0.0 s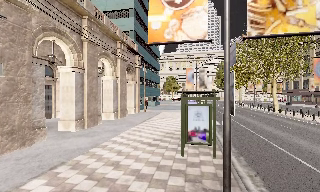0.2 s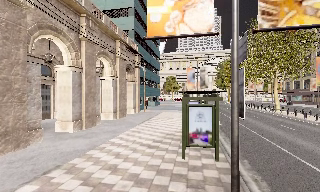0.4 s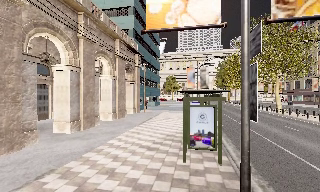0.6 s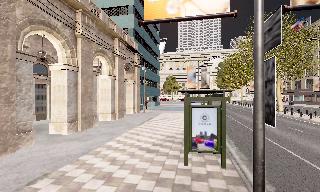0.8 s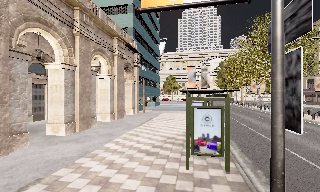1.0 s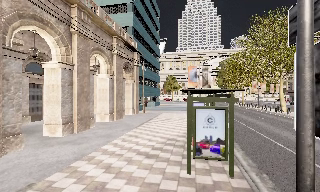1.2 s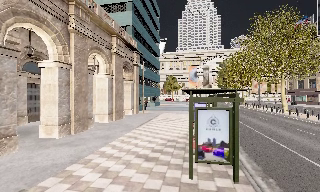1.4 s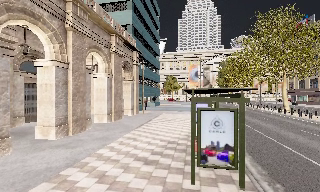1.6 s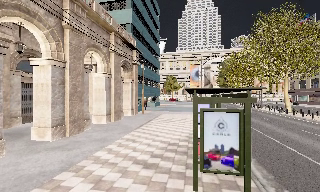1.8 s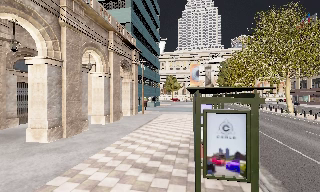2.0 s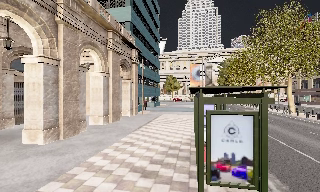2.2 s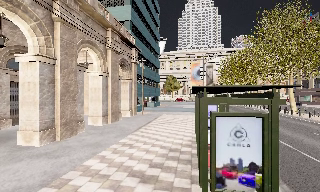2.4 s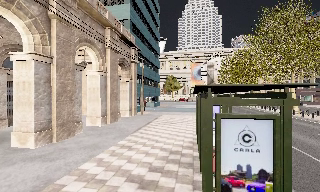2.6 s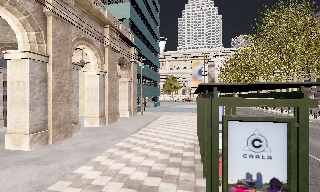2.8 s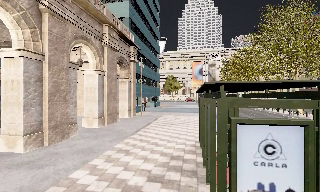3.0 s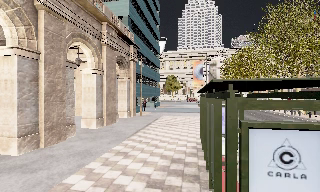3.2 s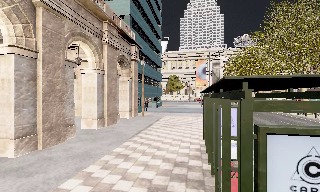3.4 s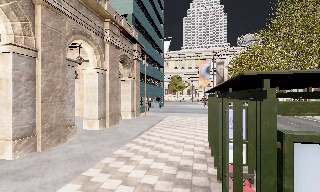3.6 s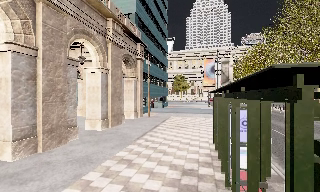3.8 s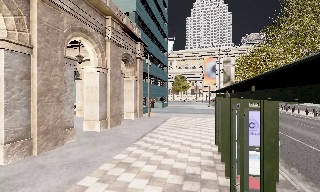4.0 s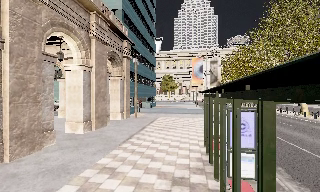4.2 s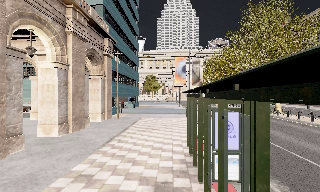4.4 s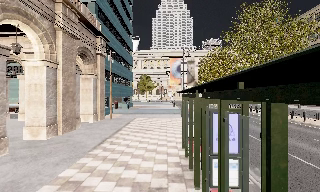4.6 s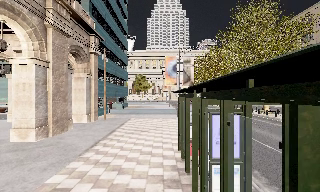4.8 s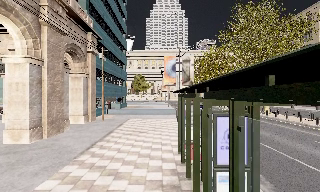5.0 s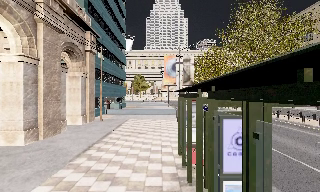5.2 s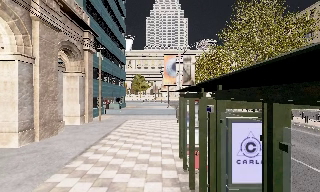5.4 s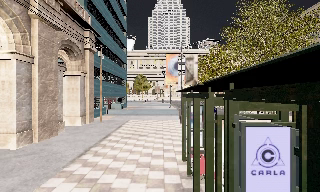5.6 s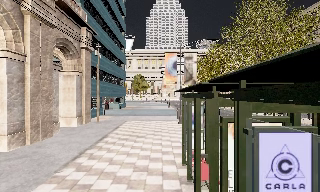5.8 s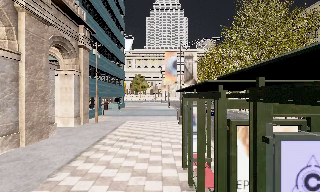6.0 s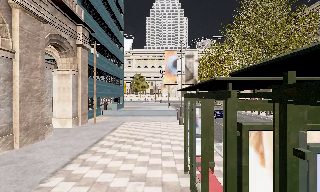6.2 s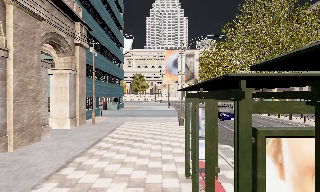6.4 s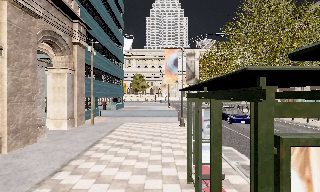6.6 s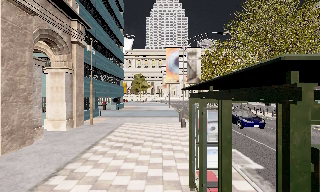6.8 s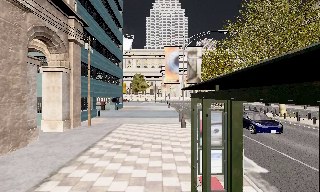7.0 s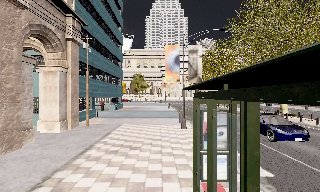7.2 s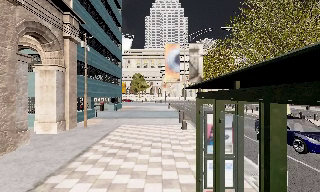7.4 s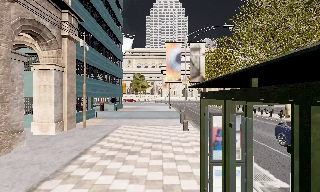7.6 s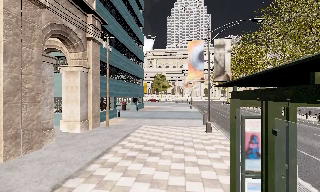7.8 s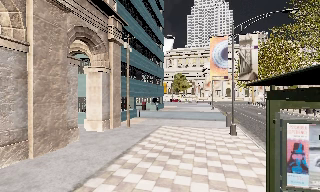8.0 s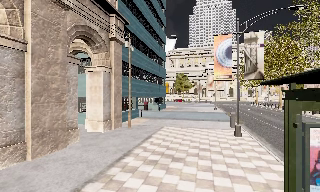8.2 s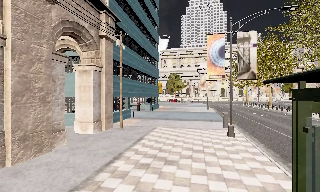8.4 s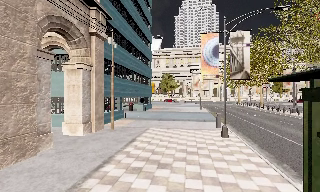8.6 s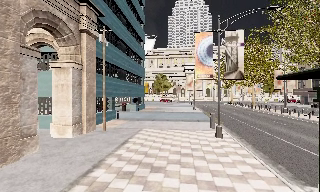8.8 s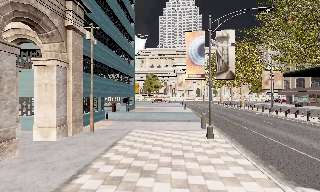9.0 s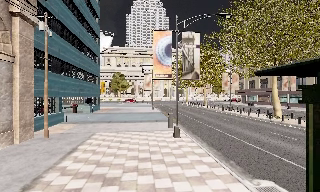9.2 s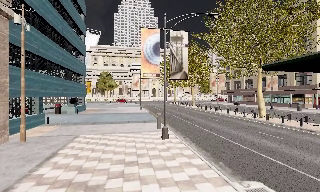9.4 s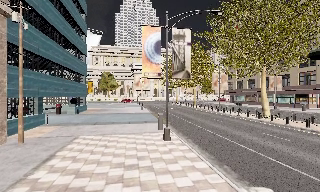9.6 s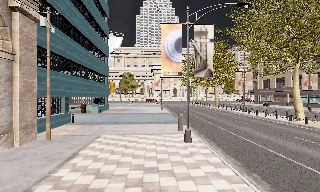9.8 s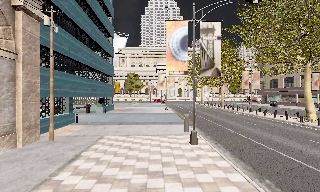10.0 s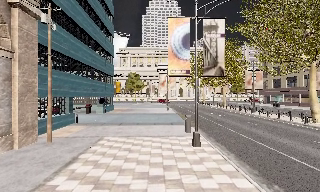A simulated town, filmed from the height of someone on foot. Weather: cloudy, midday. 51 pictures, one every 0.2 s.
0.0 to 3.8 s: The camera travels forward, about 6 m, so what stands in front looms larger.
3.8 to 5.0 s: The scene slides to the left, as the camera pans about 15 degrees to its right. It travels forward, about 2 m, so what stands in front looms larger.
5.0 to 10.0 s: The camera travels forward, about 7 m, so what stands in front looms larger.
The film runs forward here.
